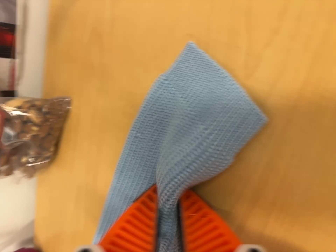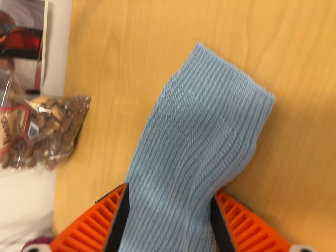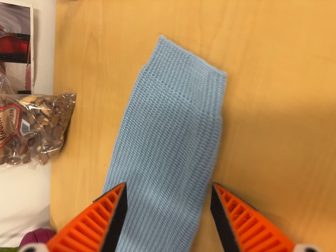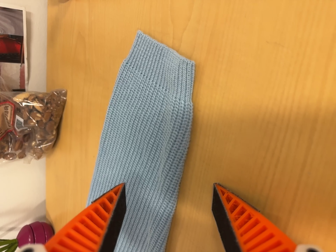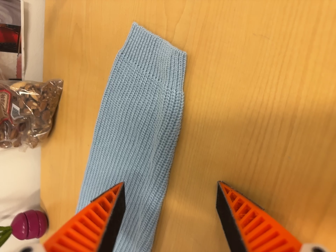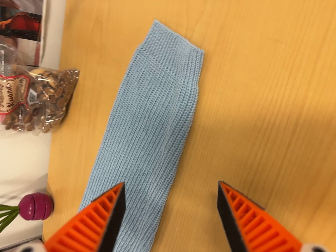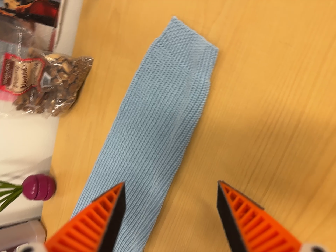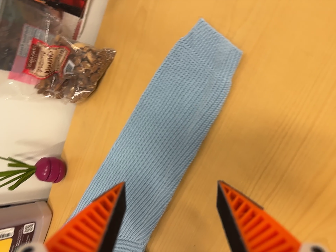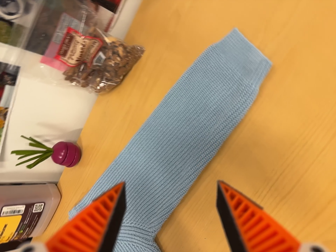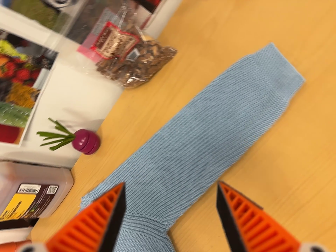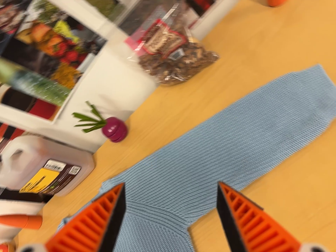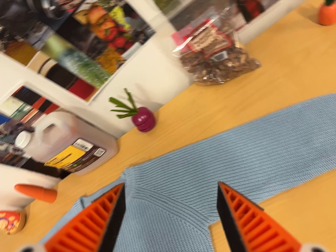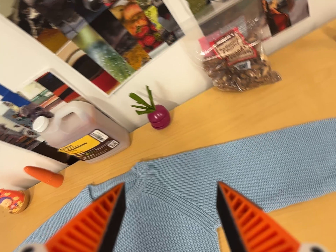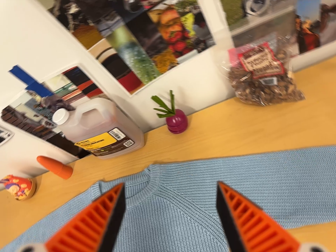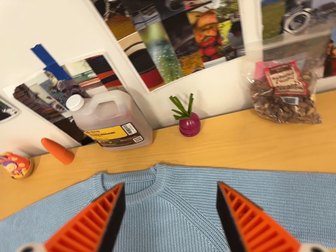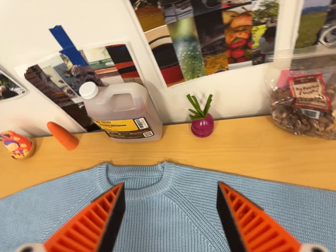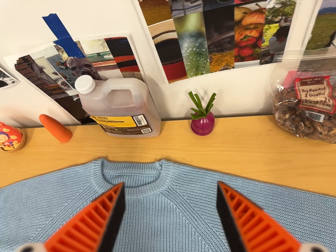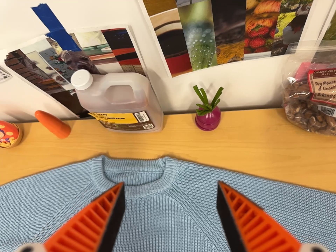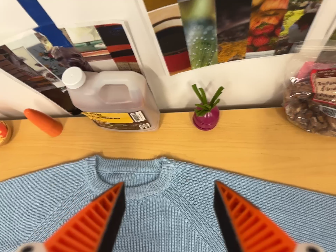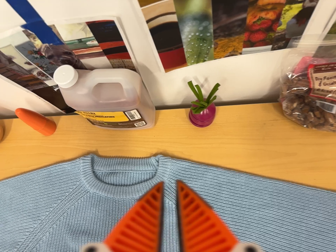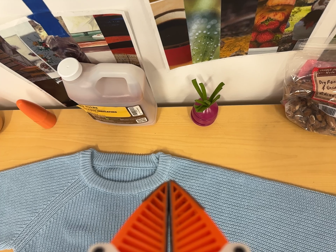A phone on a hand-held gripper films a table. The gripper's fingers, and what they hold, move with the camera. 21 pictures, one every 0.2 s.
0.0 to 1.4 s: The camera travels backward and toward the bottom of its view, about 14 cm, so what stands in front gets smaller. It rolls about its line of sight by about 10 degrees, and the scene rotates clockwise.
1.4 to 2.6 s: The camera travels to its left, about 28 cm, so close, fixed things drift to the right. It rolls about its line of sight by about 45 degrees, and the scene rotates clockwise.
2.6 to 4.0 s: The camera travels to its left, toward the top of its view and forward, about 20 cm. Its aim tips toward the bottom of its view by about 15 degrees. It rolls about its line of sight by about 20 degrees, and the scene rotates clockwise.
The film runs backward here.
